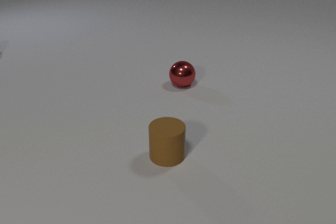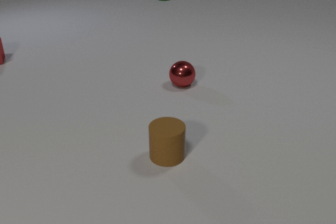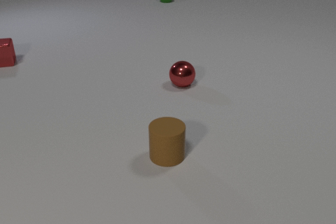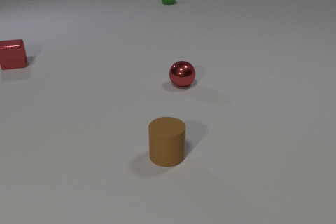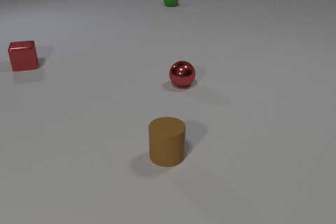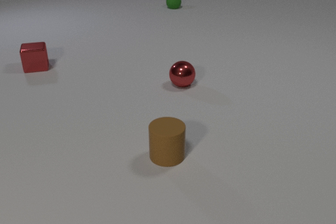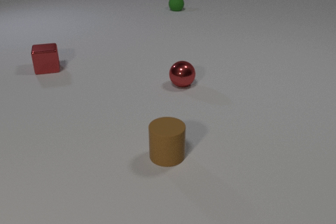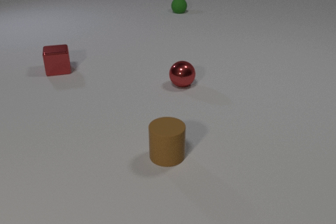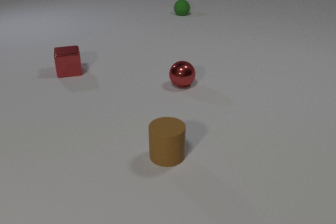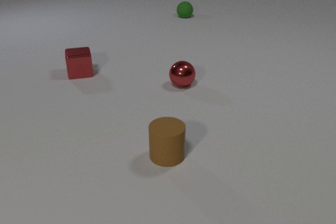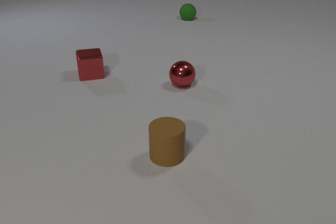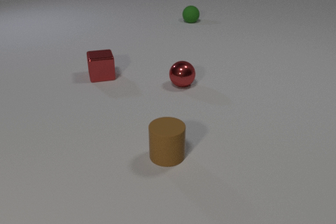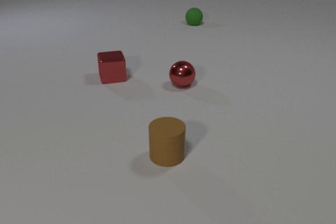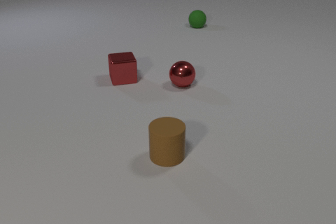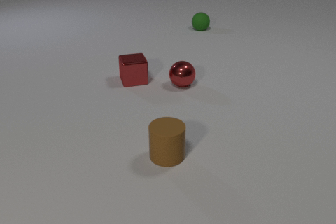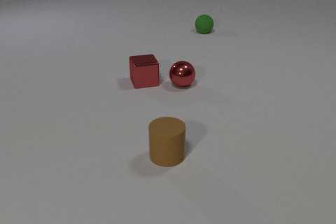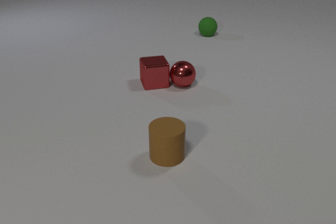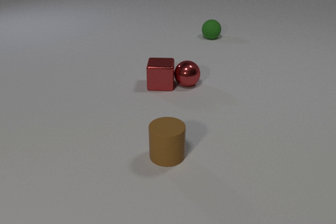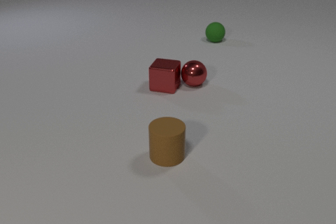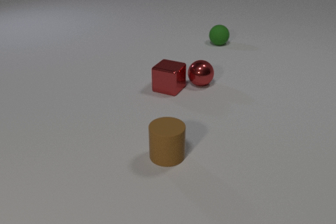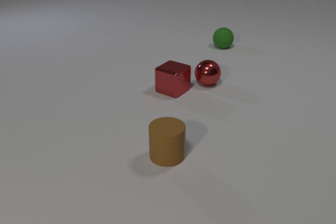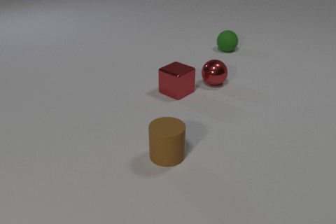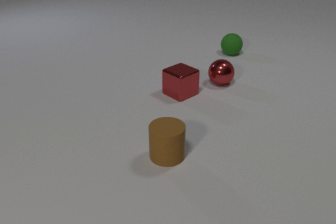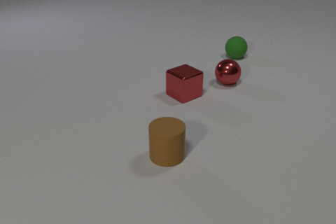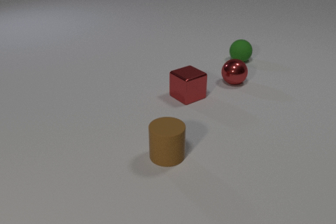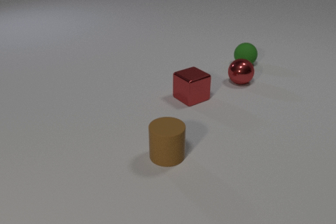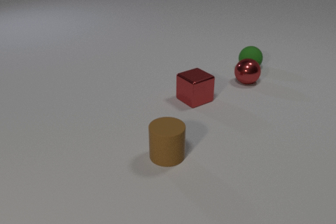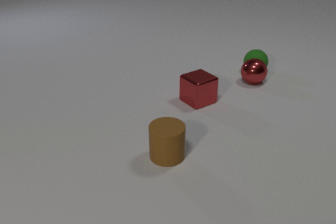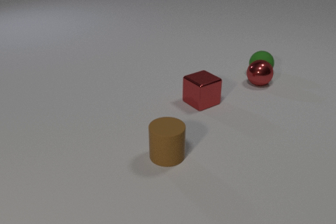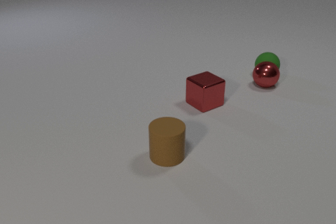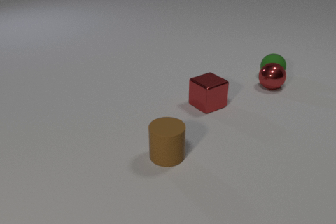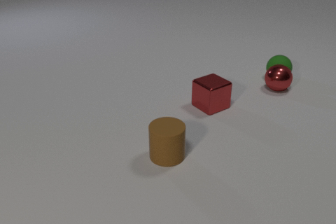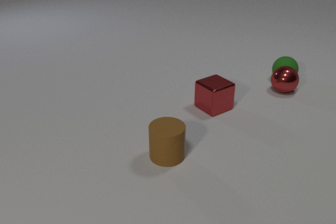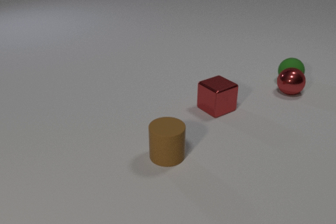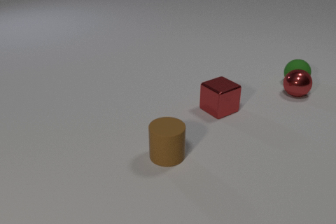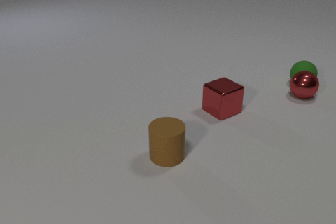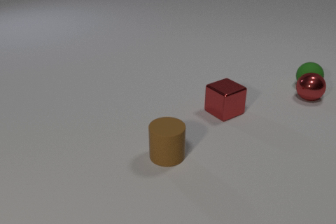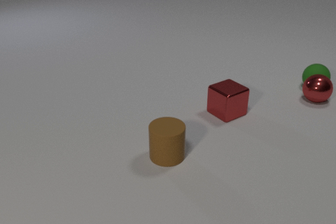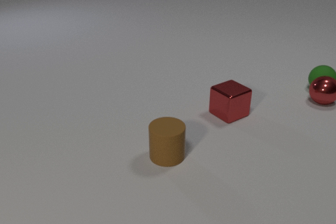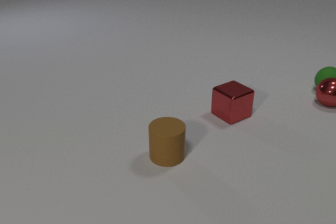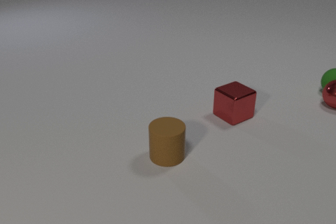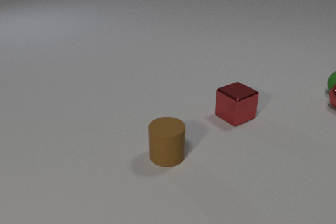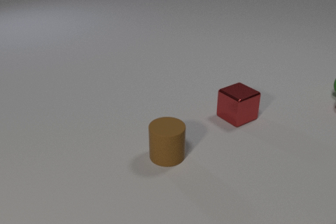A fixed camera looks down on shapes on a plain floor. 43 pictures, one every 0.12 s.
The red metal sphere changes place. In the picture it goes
to the right.
The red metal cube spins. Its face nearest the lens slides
to the left.
0.00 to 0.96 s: The red metal cube comes in at the left edge, slides to the right and toward the camera. The green rubber sphere rolls toward the camera.
0.96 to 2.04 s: The red metal cube slides to the right and toward the camera. The green rubber sphere rolls toward the camera. The red metal cube and the red metal sphere collide.
2.04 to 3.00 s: The red metal cube slides to the right and toward the camera, spins clockwise seen from above by about 45 degrees, its near face sliding to the left. The red metal sphere rolls to the right. The green rubber sphere rolls toward the camera and to the right.
3.00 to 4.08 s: The red metal cube slides to the right and toward the camera. The red metal sphere rolls to the right. The green rubber sphere rolls to the right and toward the camera. The red metal sphere and the green rubber sphere collide.
4.08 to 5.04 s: The red metal cube slides to the right and toward the camera. The red metal sphere rolls to the right. The green rubber sphere rolls to the right.
What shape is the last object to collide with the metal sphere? sphere.
What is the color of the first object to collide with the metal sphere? red.
How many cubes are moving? 1.
